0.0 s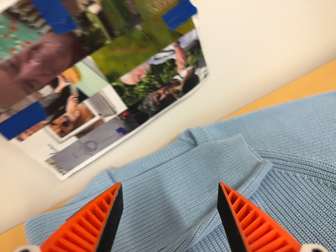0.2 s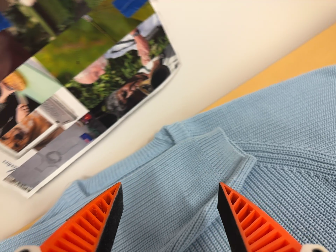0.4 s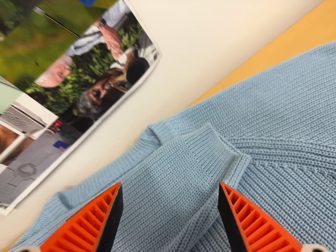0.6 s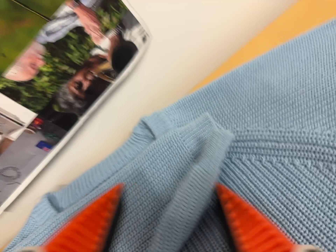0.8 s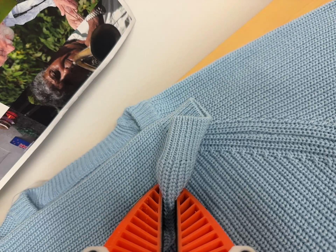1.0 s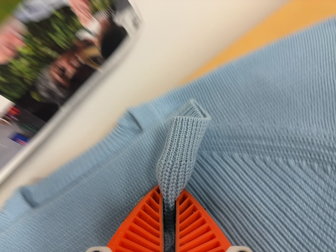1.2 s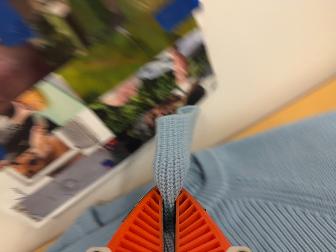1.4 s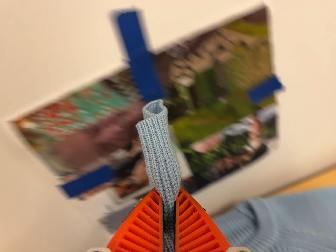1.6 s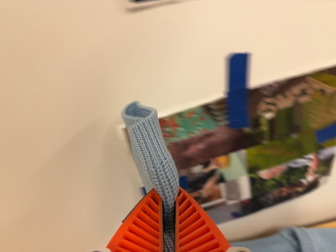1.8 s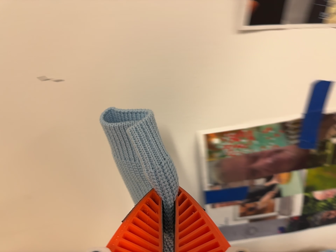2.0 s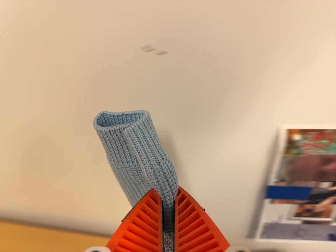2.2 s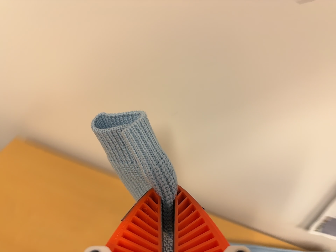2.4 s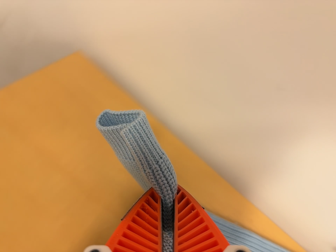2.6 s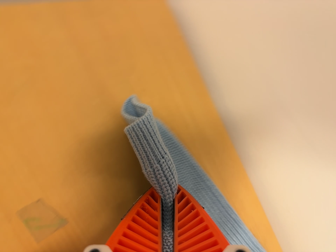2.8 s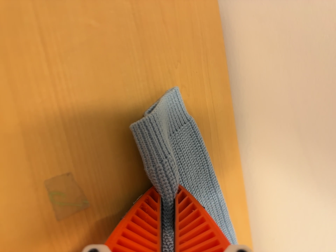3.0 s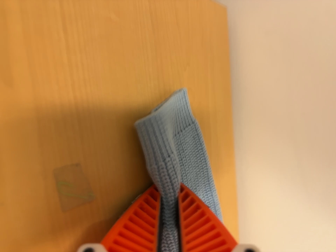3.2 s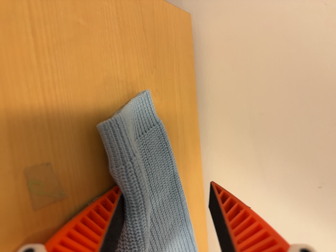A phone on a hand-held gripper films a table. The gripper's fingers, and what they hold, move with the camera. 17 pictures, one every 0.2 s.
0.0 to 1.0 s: The camera travels forward and to its right, about 14 cm, so what stands in front looms larger. Its aim tips toward the bottom of its view by about 10 degrees. It rolls about its line of sight by about 10 degrees, and the scene rotates counterclockwise.
1.0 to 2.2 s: The camera swings to its left by about 15 degrees, and the scene slides to the right. It travels to its left, about 50 cm, so close, fixed things drift to the right. Its aim tips toward the top of its view by about 10 degrees, and the scene shifts downward. It rolls about its line of sight by about 55 degrees, and the scene rotates clockwise.
2.2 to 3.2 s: The camera pans to its right by about 20 degrees. It travels to its left, about 28 cm. Its aim tips toward the bottom of its view by about 10 degrees, and the scene shifts upward. It rolls about its line of sight by about 60 degrees, and the scene rotates clockwise.
The film runs backward here.
